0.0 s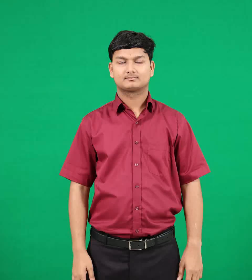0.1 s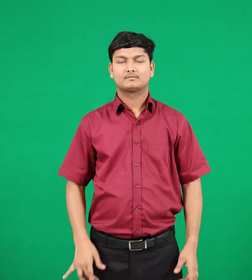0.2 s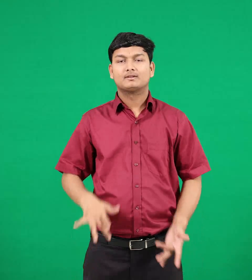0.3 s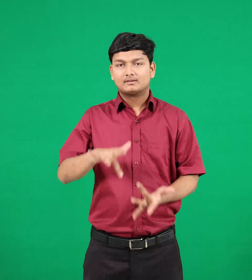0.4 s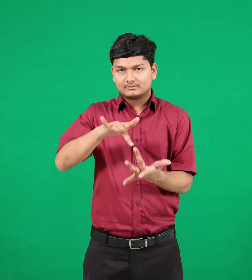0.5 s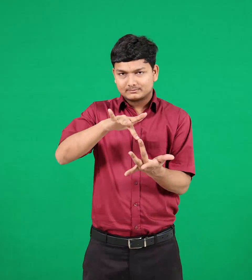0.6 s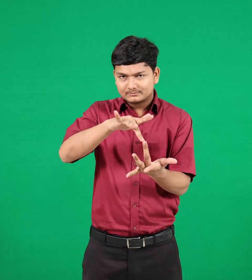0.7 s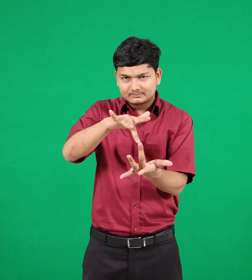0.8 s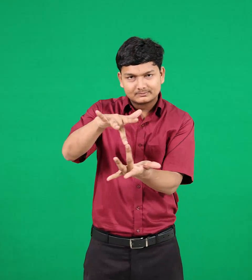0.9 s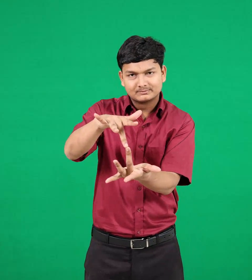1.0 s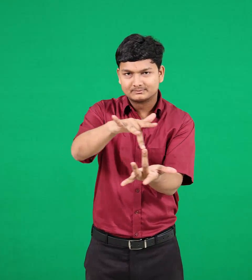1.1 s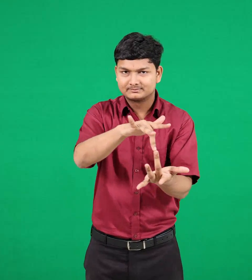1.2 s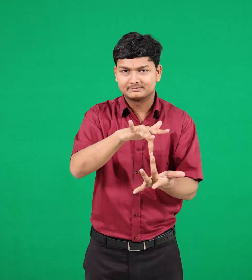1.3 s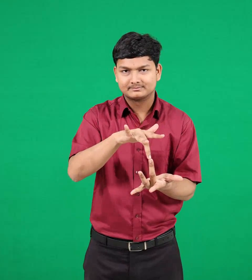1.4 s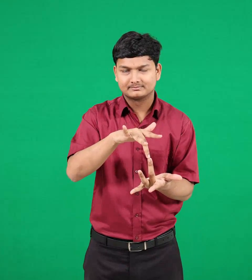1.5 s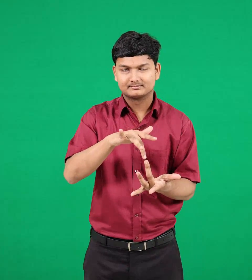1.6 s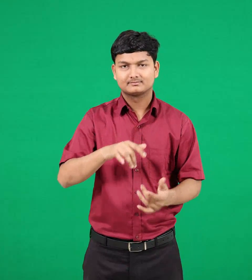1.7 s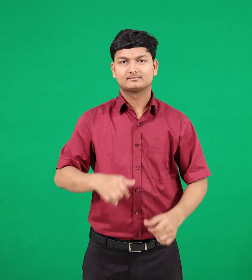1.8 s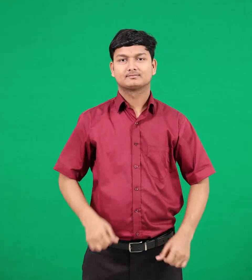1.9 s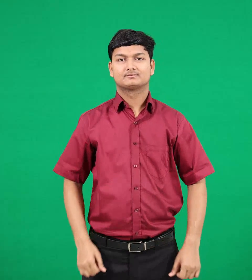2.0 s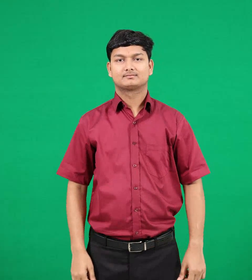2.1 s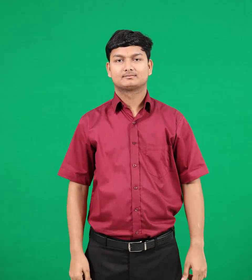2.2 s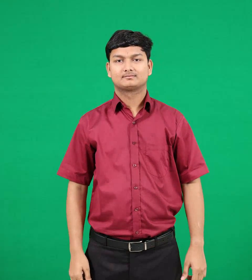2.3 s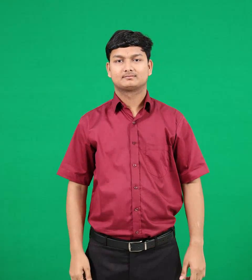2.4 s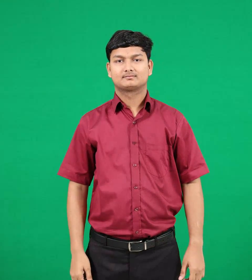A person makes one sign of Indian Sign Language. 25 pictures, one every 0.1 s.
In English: location
